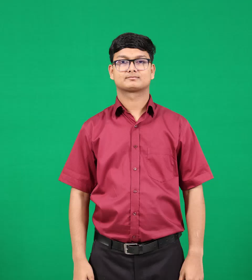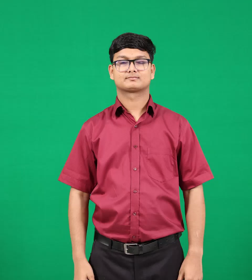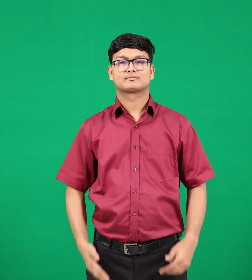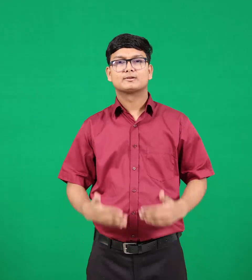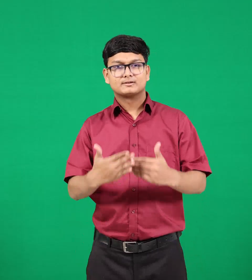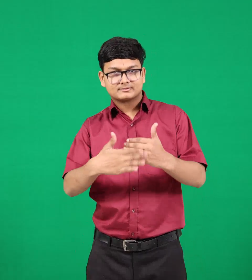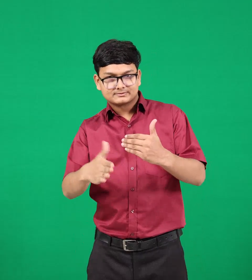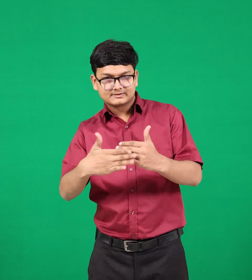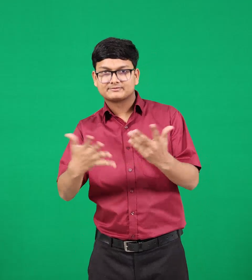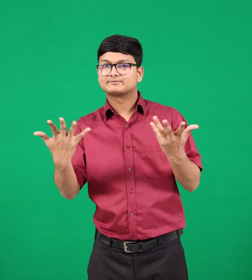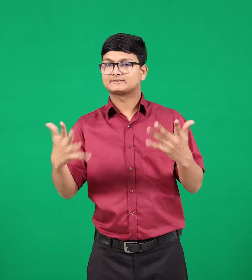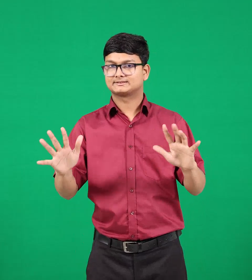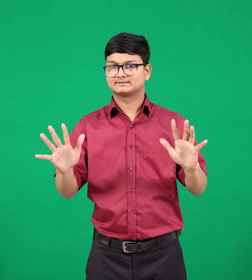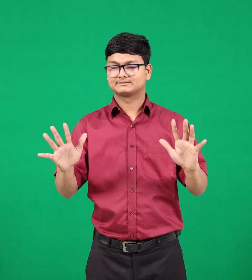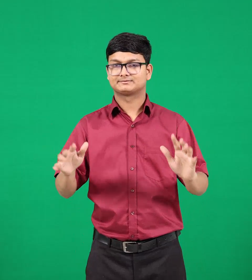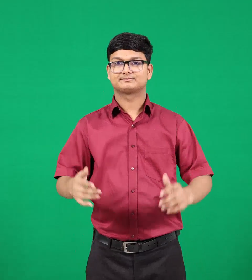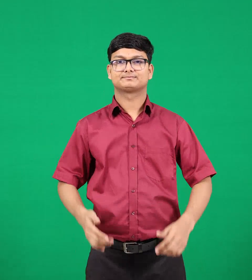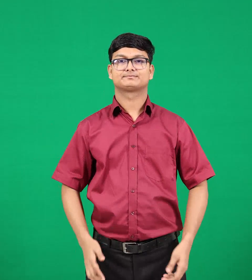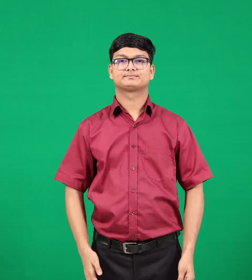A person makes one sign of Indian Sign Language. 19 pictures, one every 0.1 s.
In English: continued
